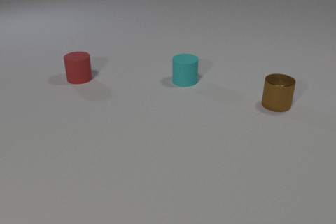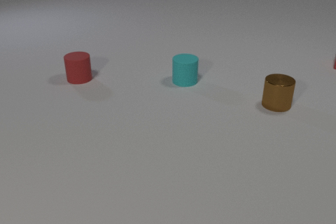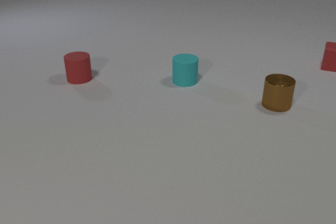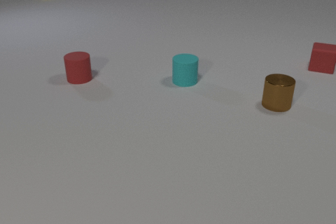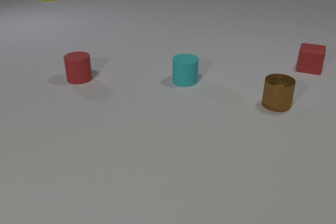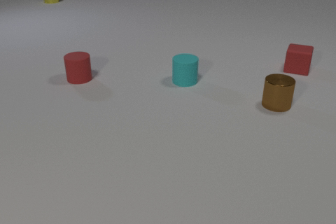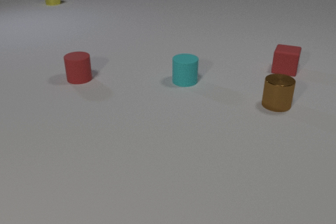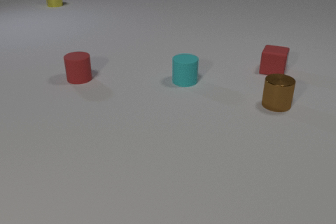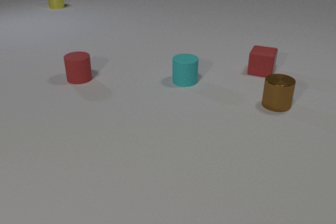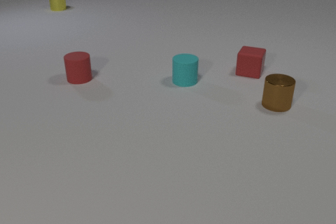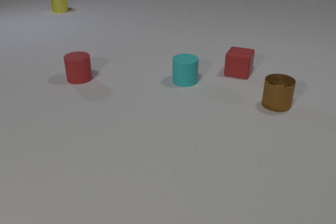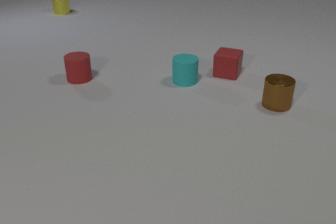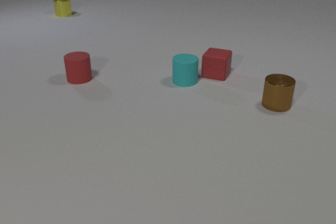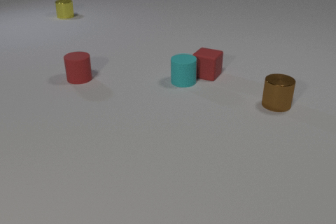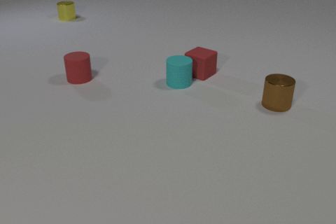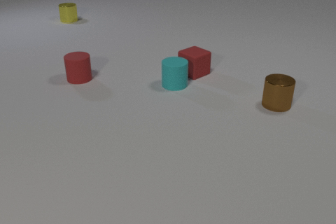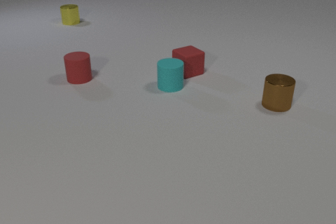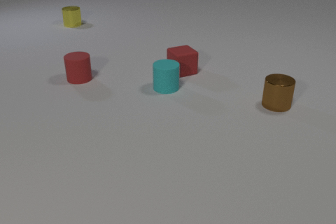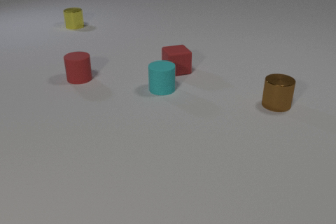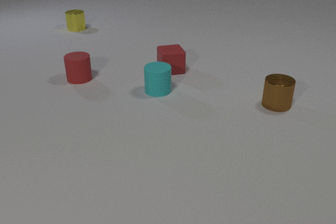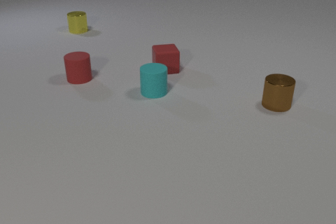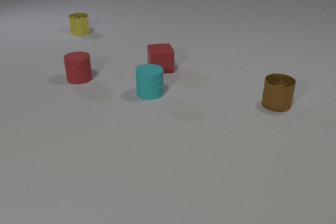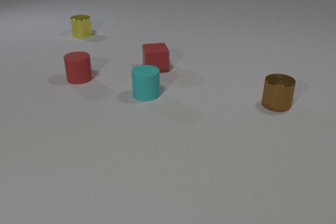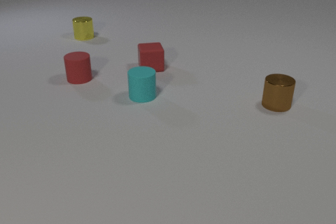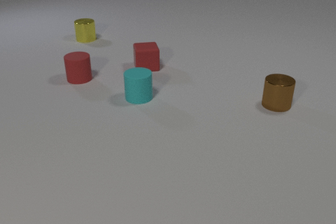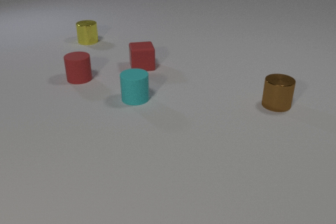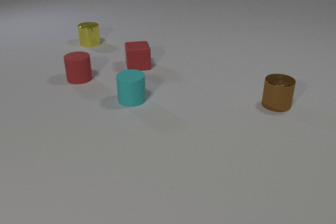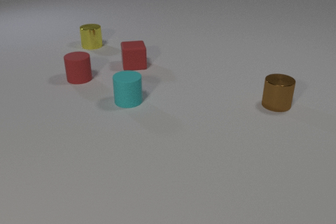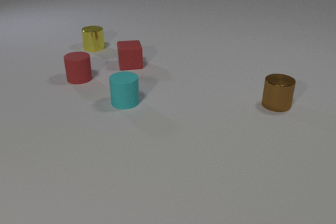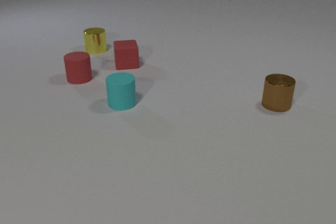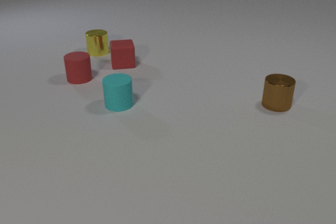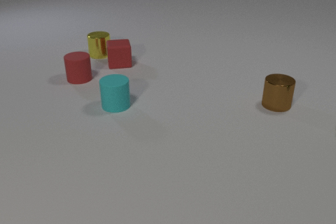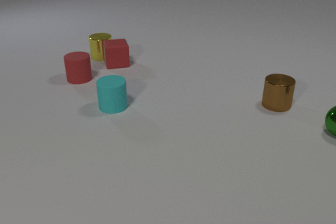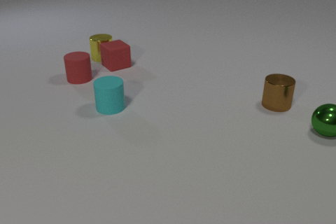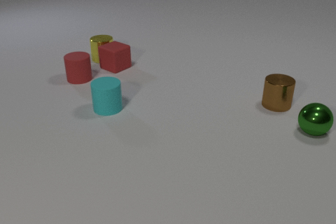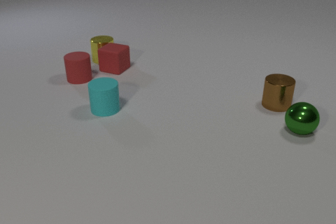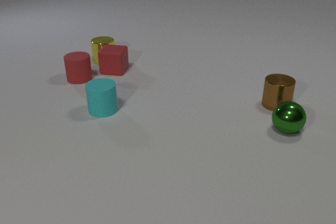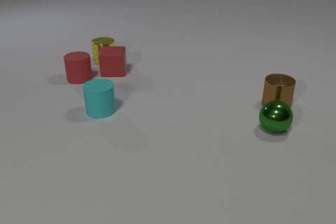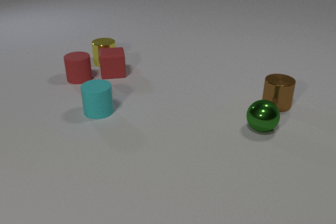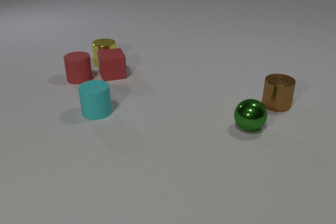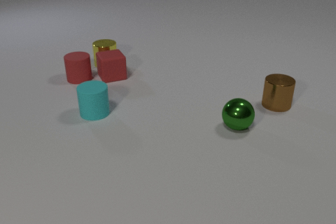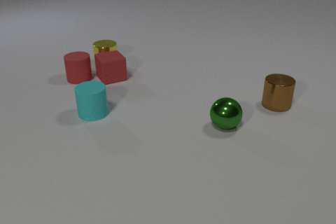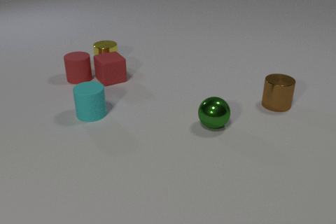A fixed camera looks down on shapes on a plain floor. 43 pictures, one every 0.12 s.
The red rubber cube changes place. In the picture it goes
to the left.
The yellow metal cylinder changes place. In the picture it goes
toward the camera.
0.00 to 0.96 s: The red rubber cube comes in at the right edge, slides to the left and toward the camera. The yellow metal cylinder comes in at the top edge, slides toward the camera.
0.96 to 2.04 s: The red rubber cube slides to the left, spins so that its near face slides to the left, clockwise seen from above. The cyan rubber cylinder slides to the left and toward the camera. The yellow metal cylinder slides toward the camera. The red rubber cube and the cyan rubber cylinder collide.
2.04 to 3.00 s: The red rubber cube slides to the left. The cyan rubber cylinder slides to the left and toward the camera. The yellow metal cylinder slides toward the camera.
3.00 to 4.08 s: The red rubber cube slides to the left, spins so that its near face slides to the right, counterclockwise seen from above. The cyan rubber cylinder slides to the left and toward the camera. The yellow metal cylinder slides toward the camera. The green metal sphere comes in at the right edge, rolls to the left. The red rubber cube and the yellow metal cylinder collide.
4.08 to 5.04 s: The red rubber cube slides toward the camera, spins counterclockwise seen from above by about 75 degrees, its near face sliding to the right. The cyan rubber cylinder slides to the left and toward the camera. The yellow metal cylinder slides toward the camera. The green metal sphere rolls to the left.
What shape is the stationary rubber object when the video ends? cylinder.
What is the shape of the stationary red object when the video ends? cylinder.
How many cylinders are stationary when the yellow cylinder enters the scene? 3.
